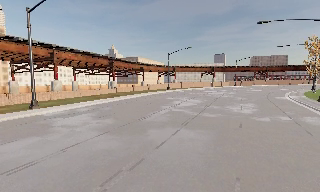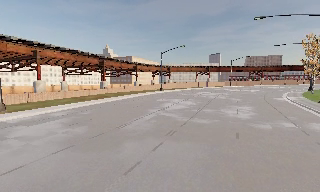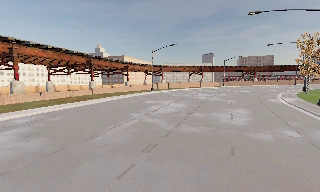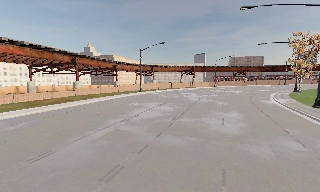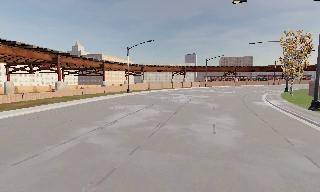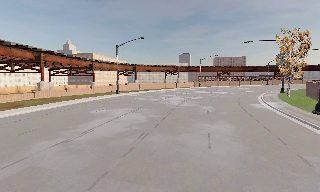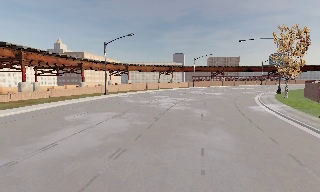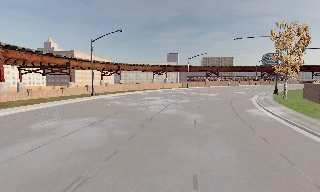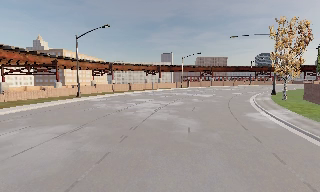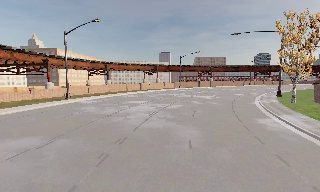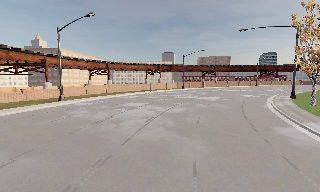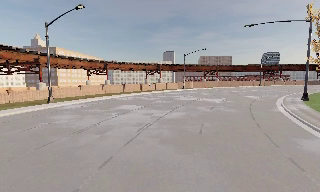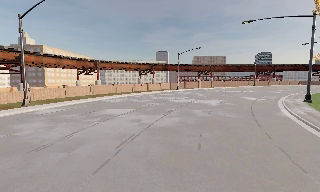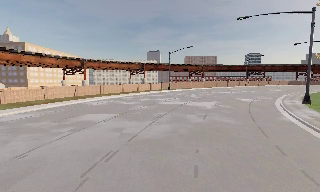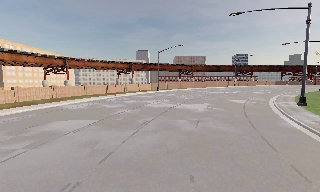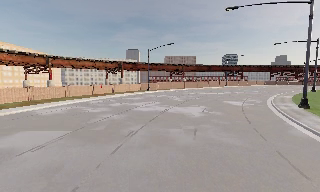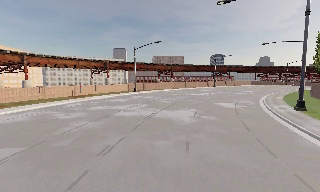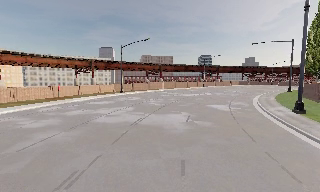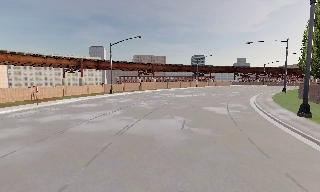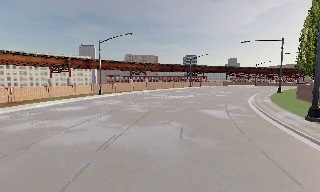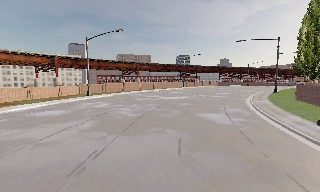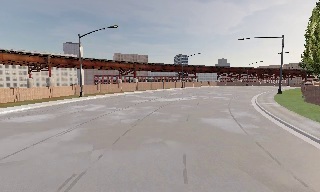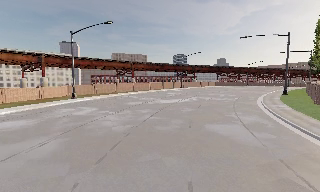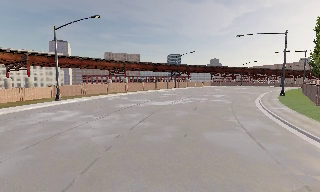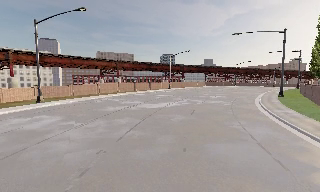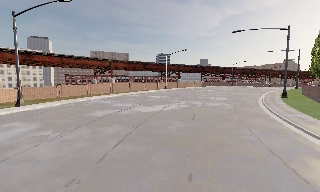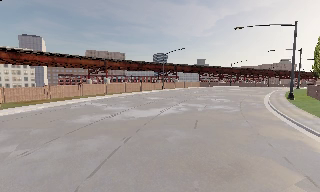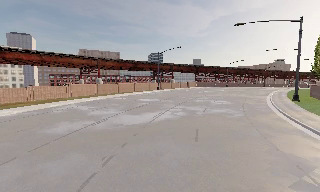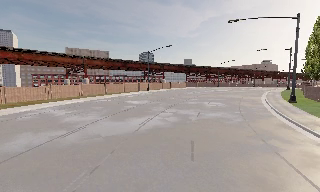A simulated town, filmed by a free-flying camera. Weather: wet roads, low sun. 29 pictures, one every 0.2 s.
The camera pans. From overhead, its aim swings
clockwise.
The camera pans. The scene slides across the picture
to the left.
0.0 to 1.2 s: The camera pans to its right, which is clockwise from overhead, by about 15 degrees. It travels forward, about 13 m, so what stands in front looms larger.
1.2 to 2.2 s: The camera travels forward, about 11 m, so what stands in front looms larger.
2.2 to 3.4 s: The camera swings to its right by about 20 degrees, and the scene slides to the left. It travels forward, about 12 m, so what stands in front looms larger.
3.4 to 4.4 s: The camera travels forward, about 9 m, so what stands in front looms larger.
4.4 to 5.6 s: The scene slides to the left, as the camera pans about 10 degrees to its right. It travels forward, about 12 m, so what stands in front looms larger.
The film runs forward here.
